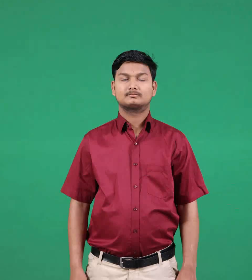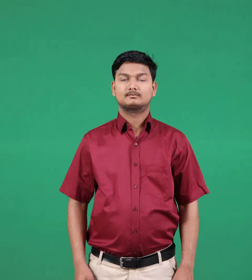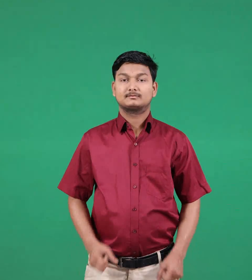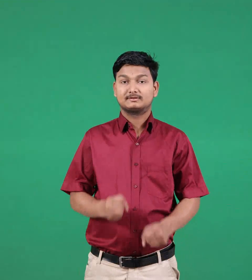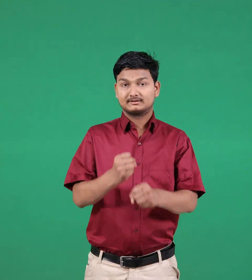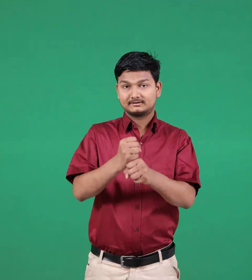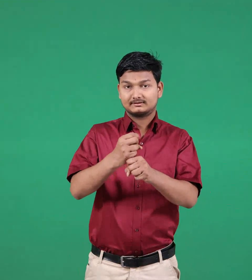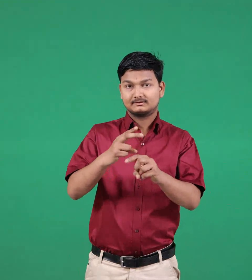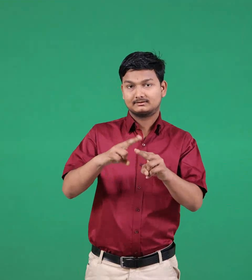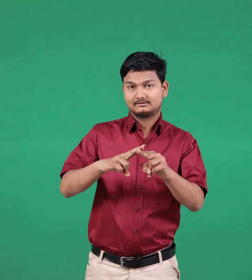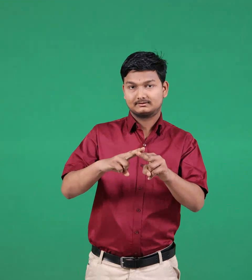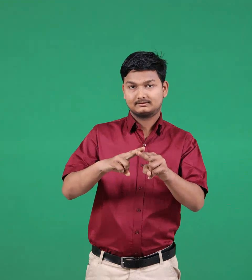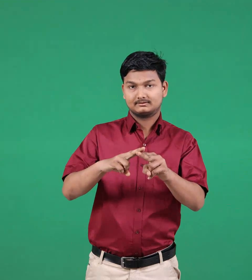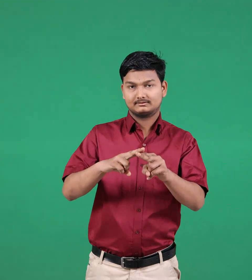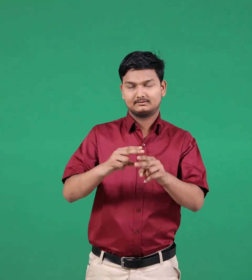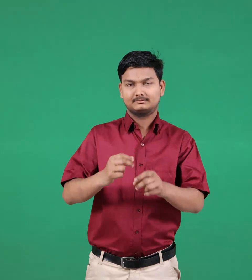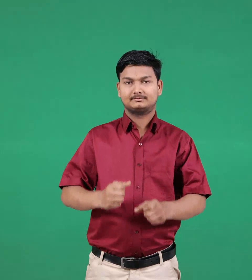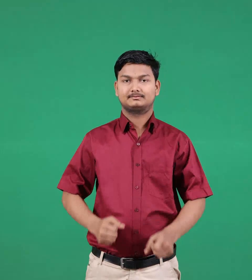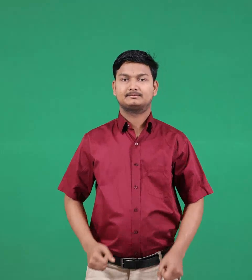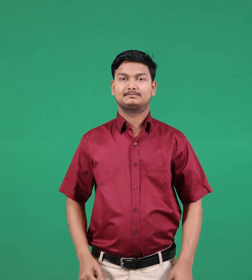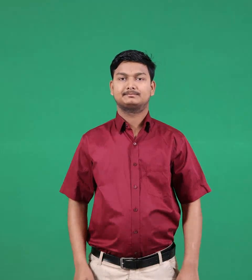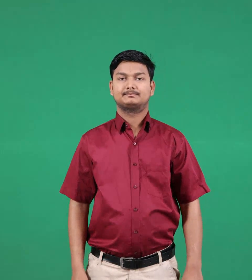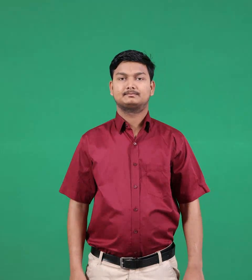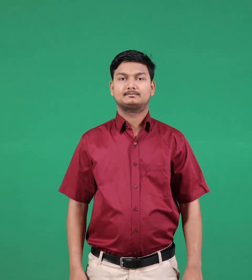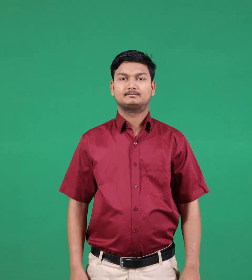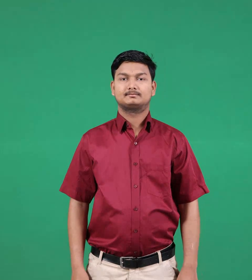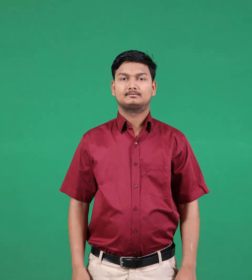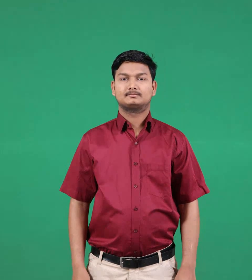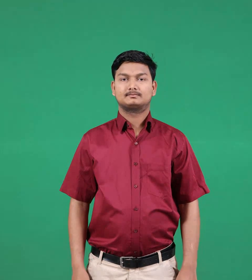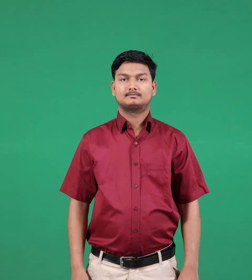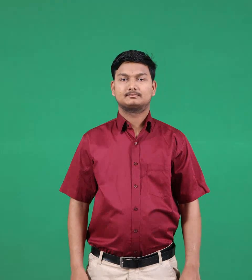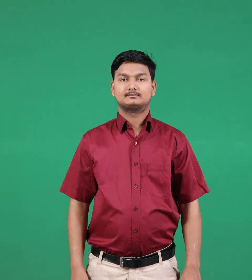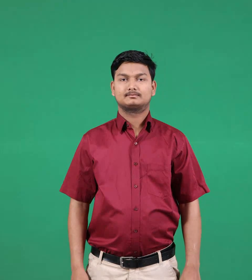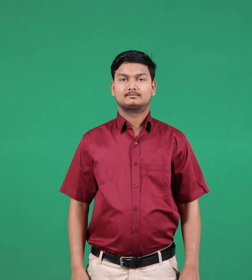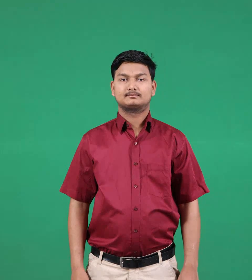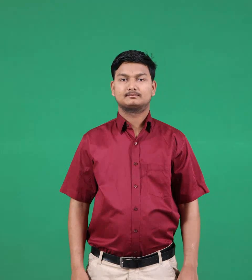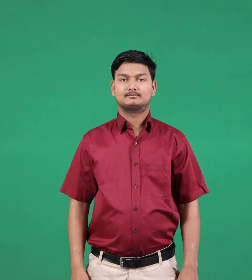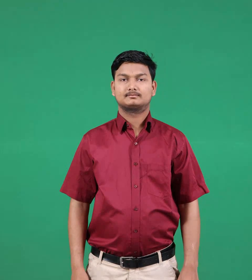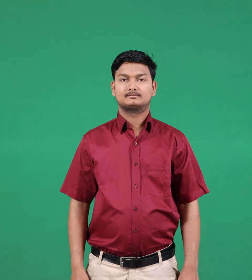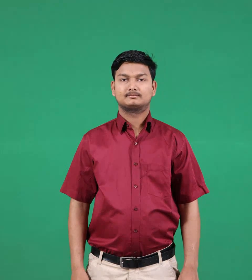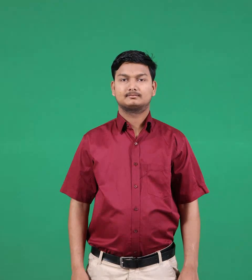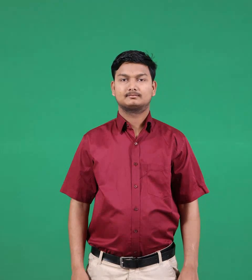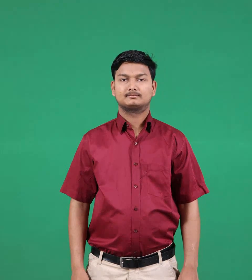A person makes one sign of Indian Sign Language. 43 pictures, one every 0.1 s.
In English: girlfriend
